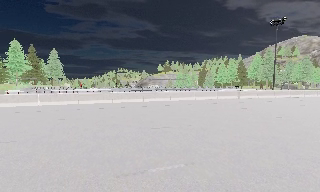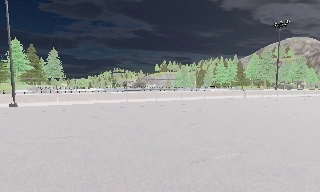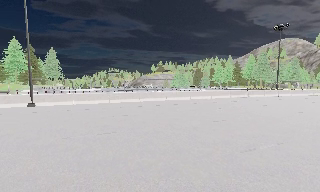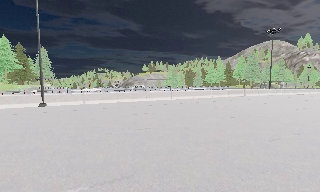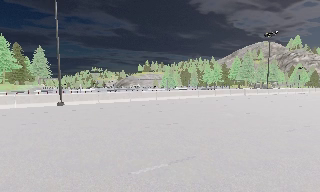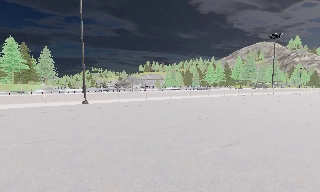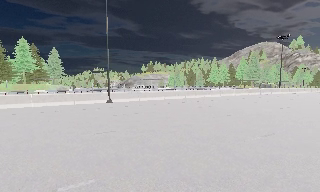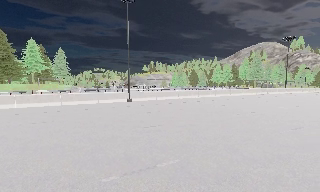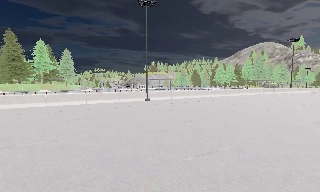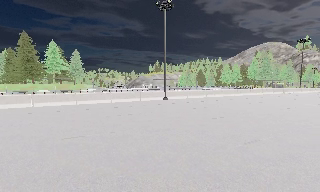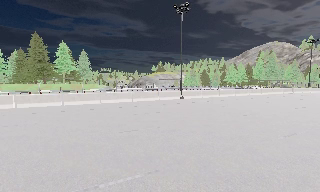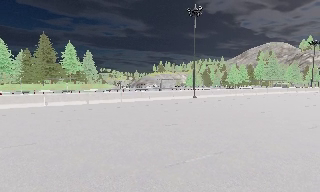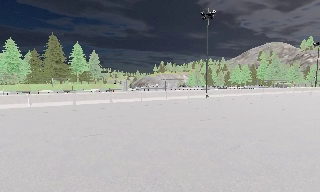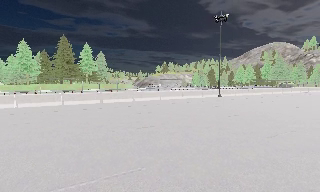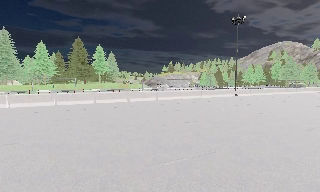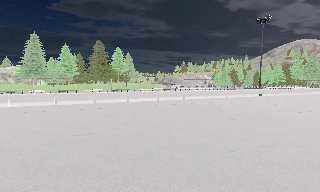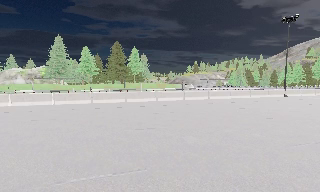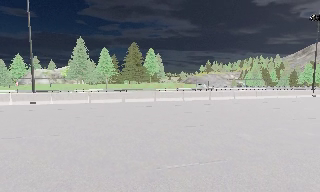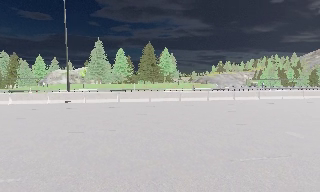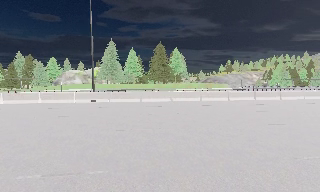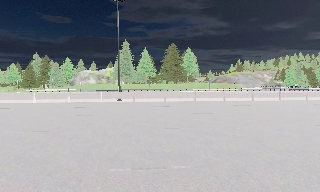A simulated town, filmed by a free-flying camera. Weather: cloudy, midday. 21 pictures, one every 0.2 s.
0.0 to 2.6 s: The camera travels to its left and backward, about 30 m, so close, fixed things drift to the right.
2.6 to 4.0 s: The scene slides to the right, as the camera pans about 20 degrees to its left. It travels to its left, about 14 m, so close, fixed things drift to the right.
The film runs backward here.
